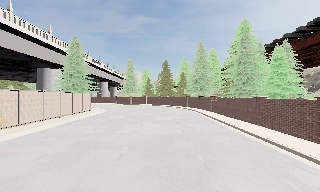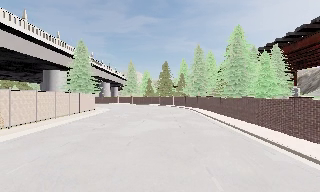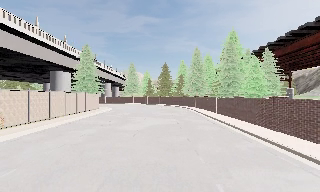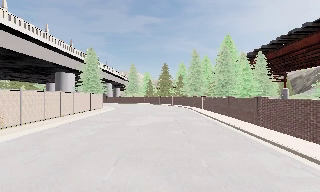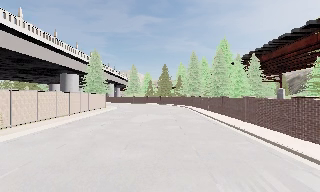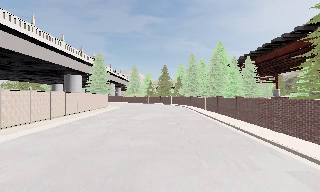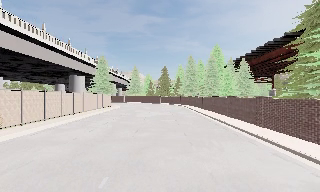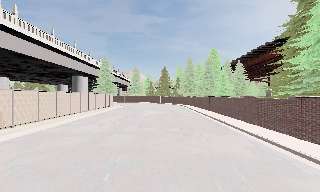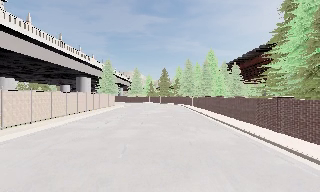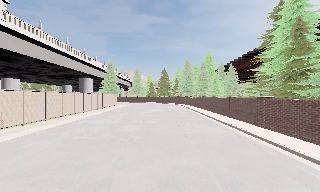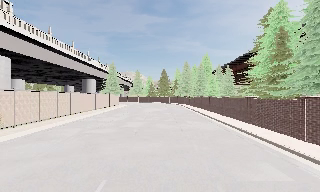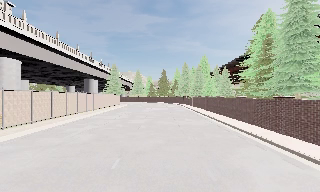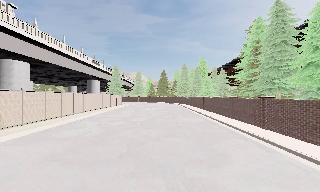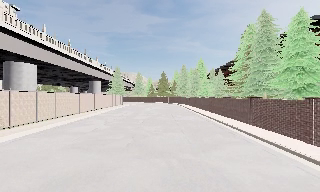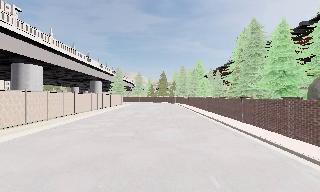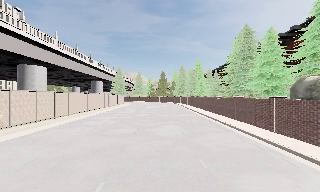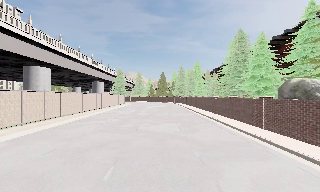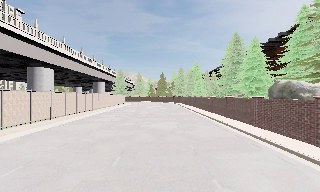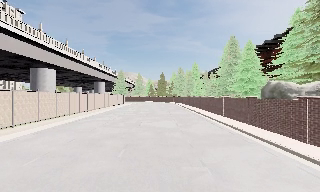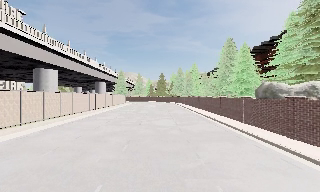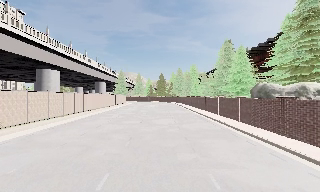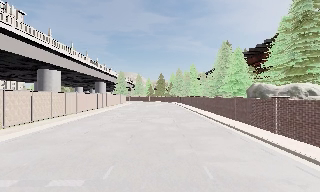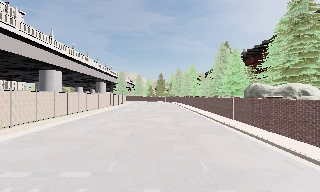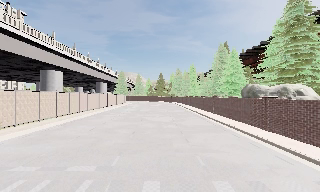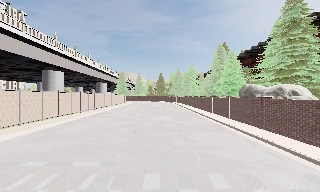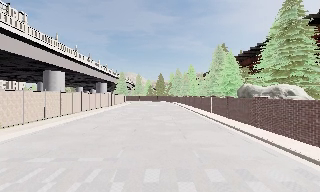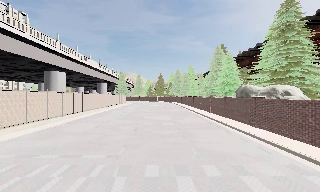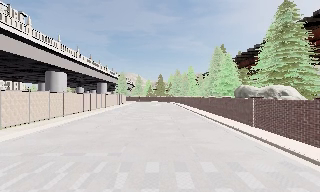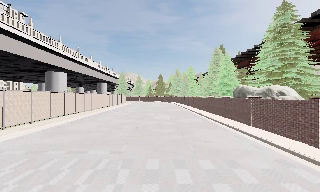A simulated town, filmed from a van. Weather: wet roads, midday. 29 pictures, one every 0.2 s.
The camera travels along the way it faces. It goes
backward.
0.0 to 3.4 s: The camera travels backward, about 30 m, so what stands in front gets smaller.
3.4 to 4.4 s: The camera travels backward, about 3.5 m, so what stands in front gets smaller. It loses speed.
4.4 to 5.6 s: The camera travels backward, about 2 m, so what stands in front gets smaller.
The film runs backward here.
